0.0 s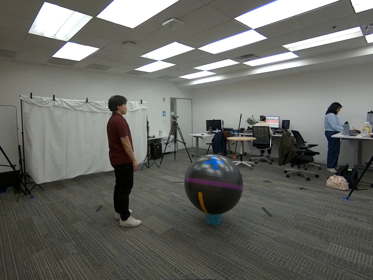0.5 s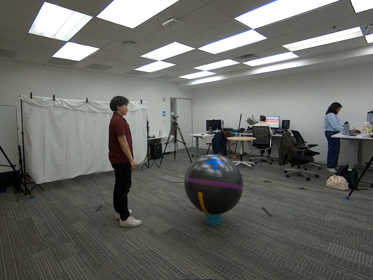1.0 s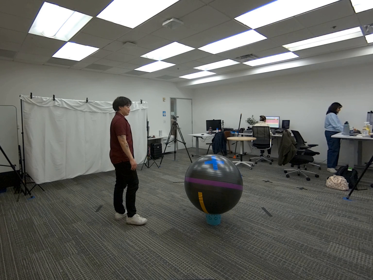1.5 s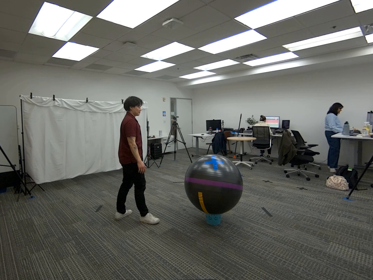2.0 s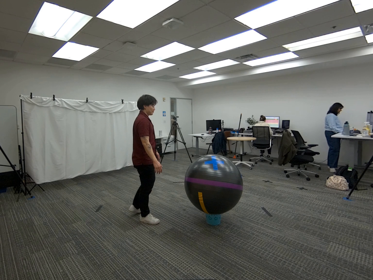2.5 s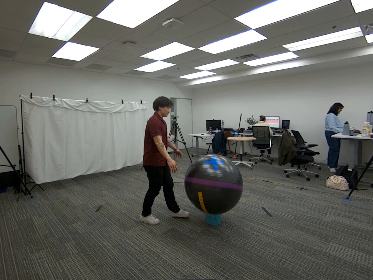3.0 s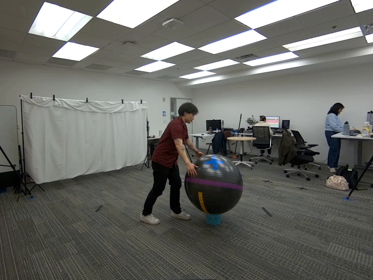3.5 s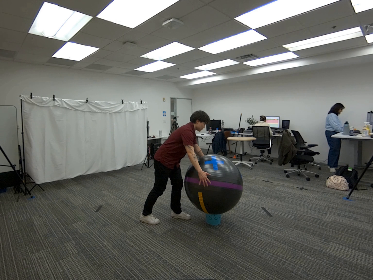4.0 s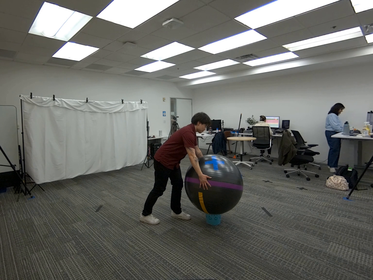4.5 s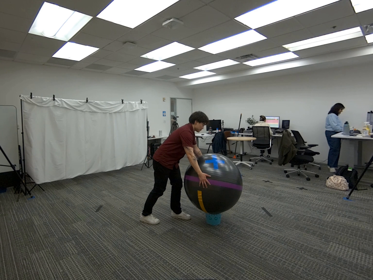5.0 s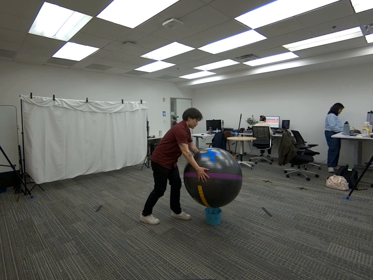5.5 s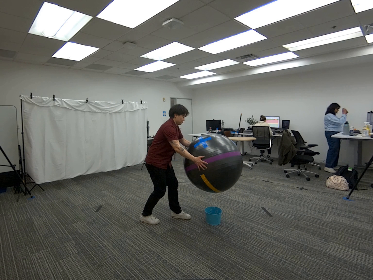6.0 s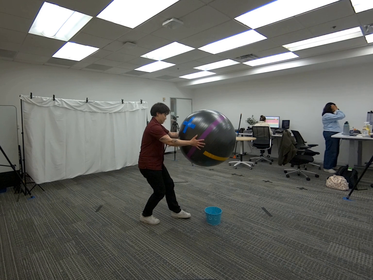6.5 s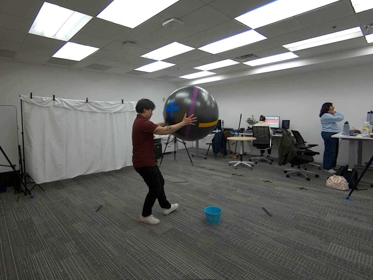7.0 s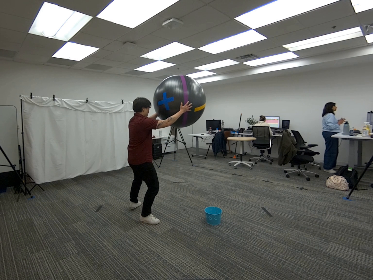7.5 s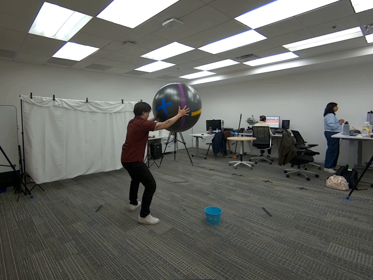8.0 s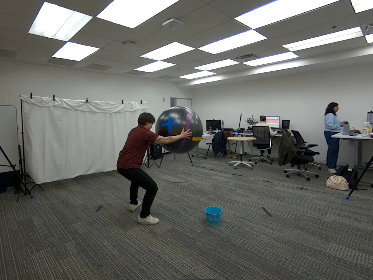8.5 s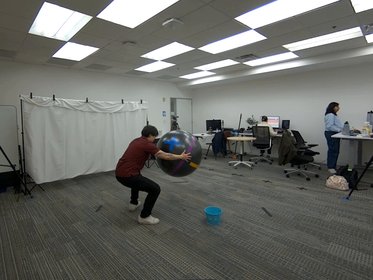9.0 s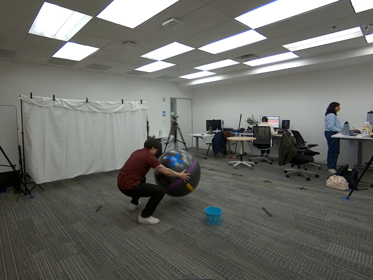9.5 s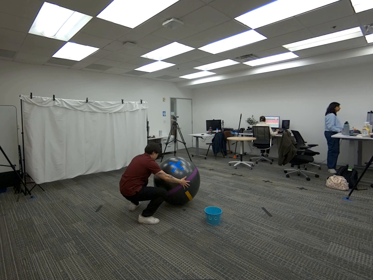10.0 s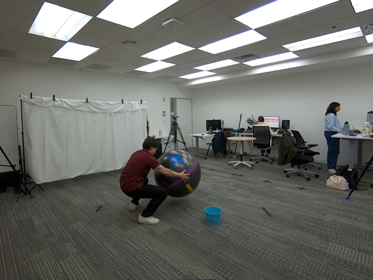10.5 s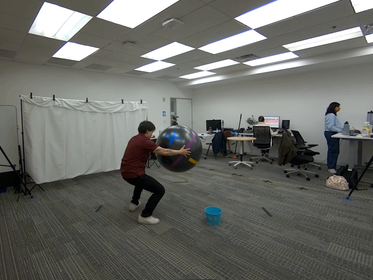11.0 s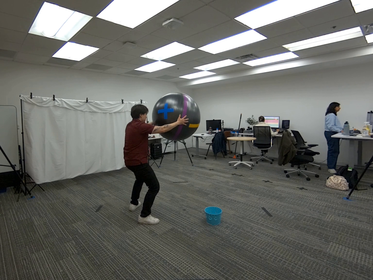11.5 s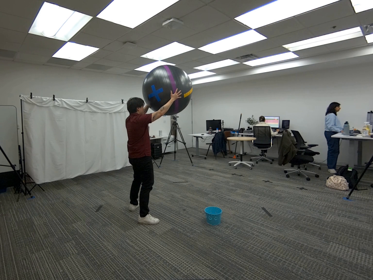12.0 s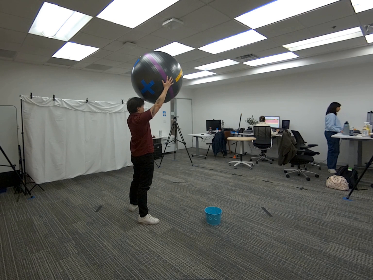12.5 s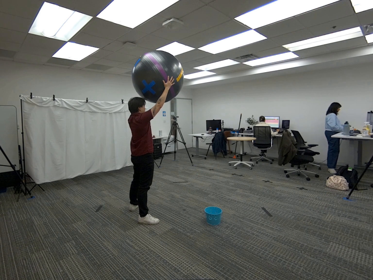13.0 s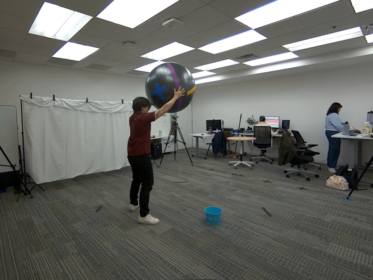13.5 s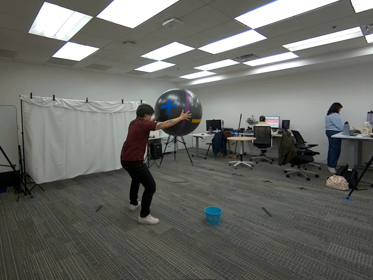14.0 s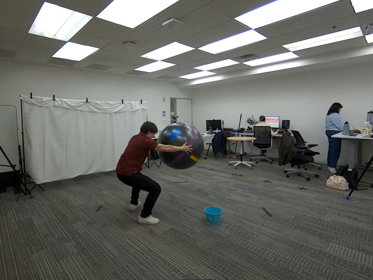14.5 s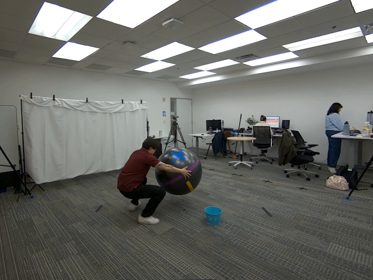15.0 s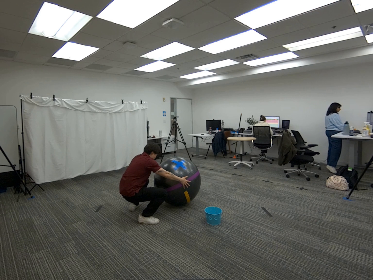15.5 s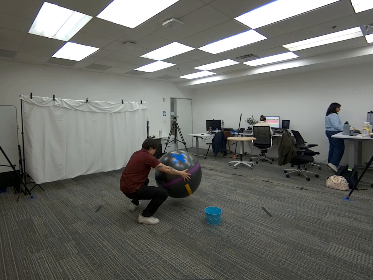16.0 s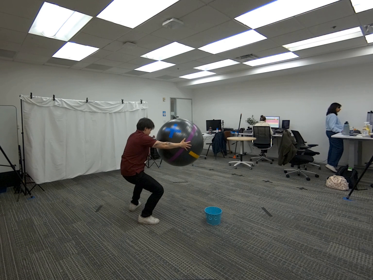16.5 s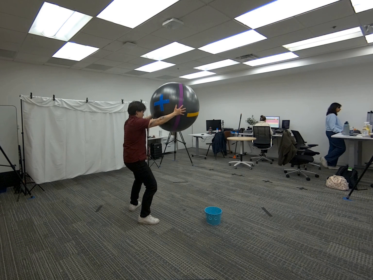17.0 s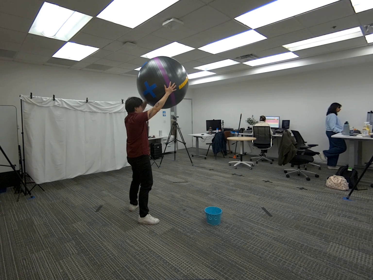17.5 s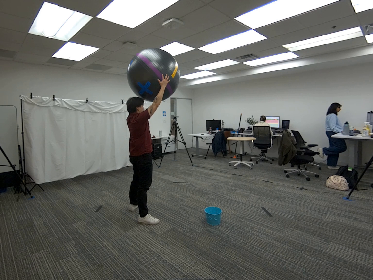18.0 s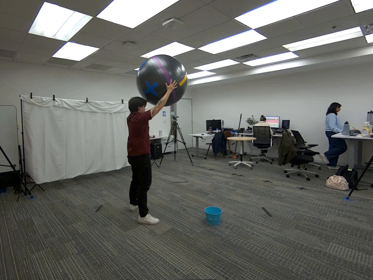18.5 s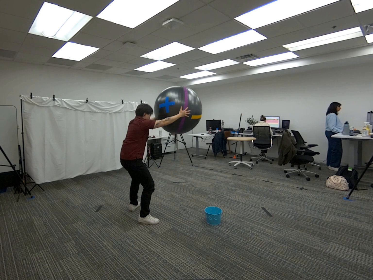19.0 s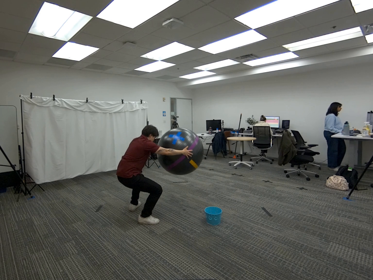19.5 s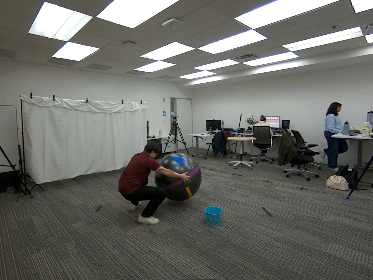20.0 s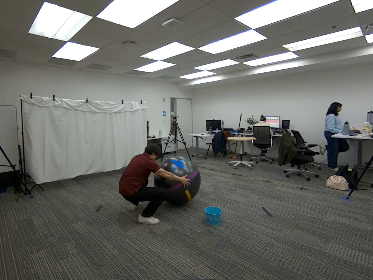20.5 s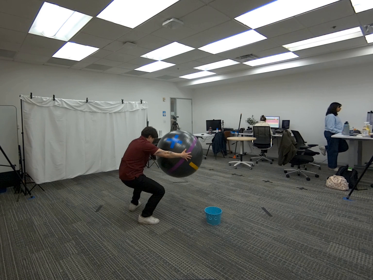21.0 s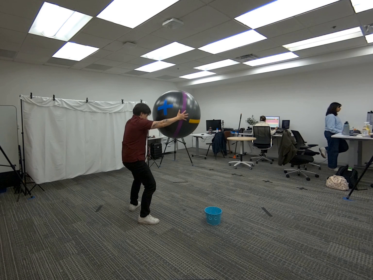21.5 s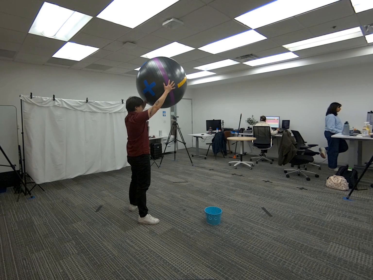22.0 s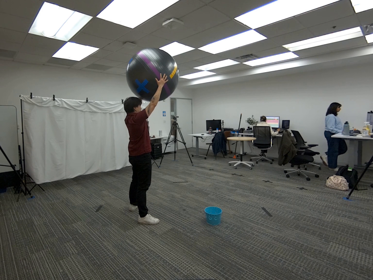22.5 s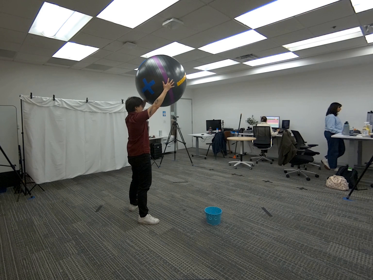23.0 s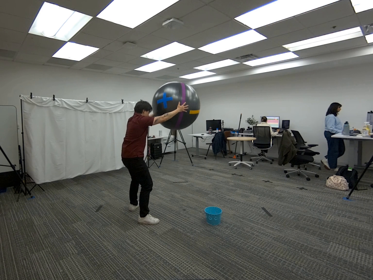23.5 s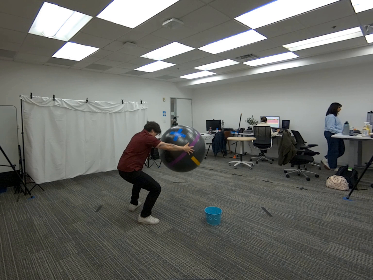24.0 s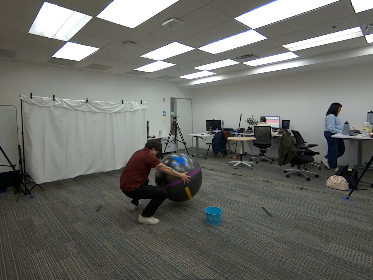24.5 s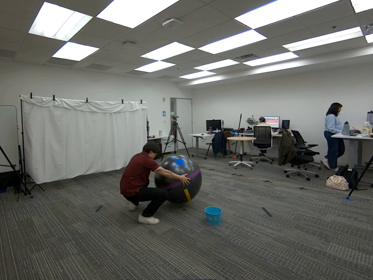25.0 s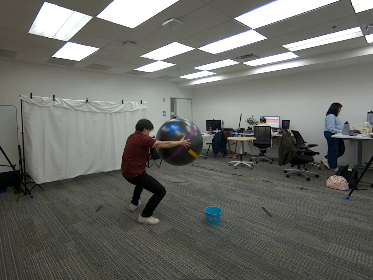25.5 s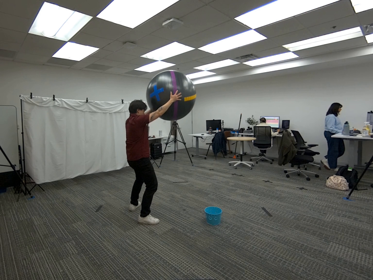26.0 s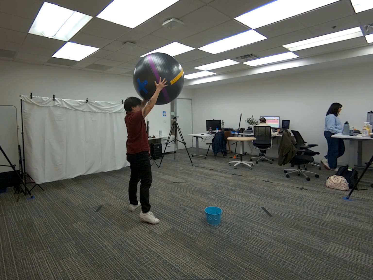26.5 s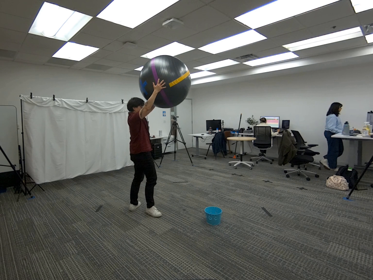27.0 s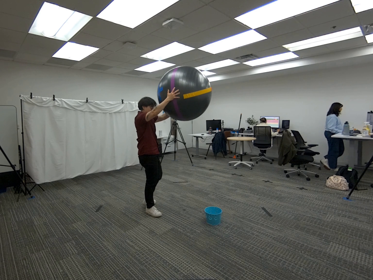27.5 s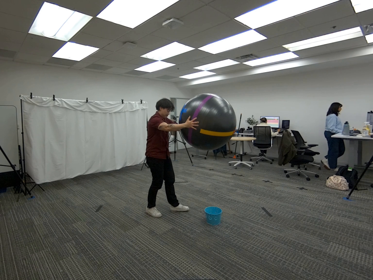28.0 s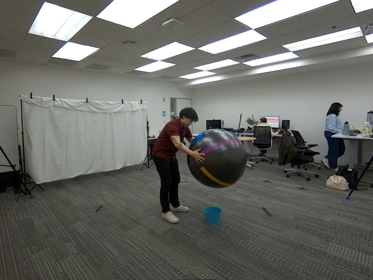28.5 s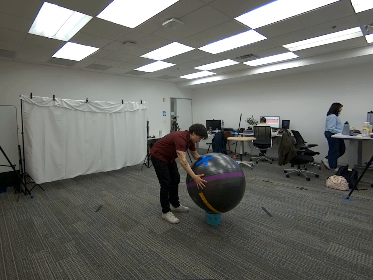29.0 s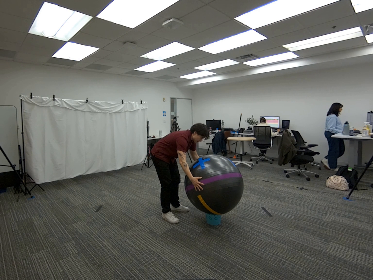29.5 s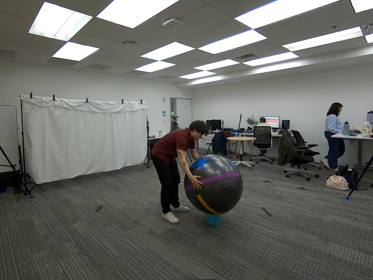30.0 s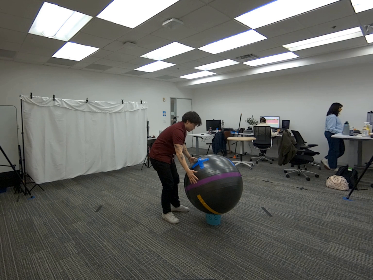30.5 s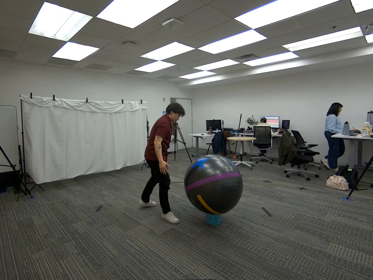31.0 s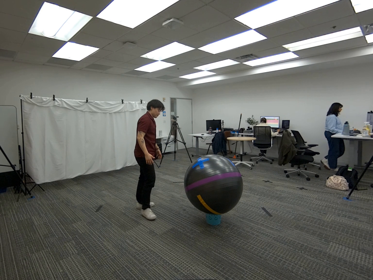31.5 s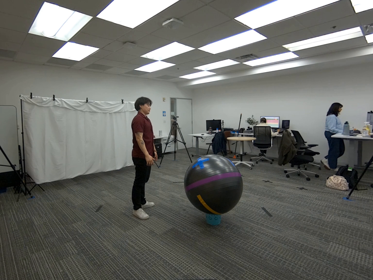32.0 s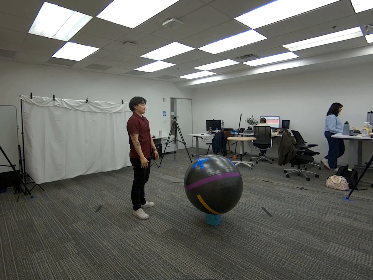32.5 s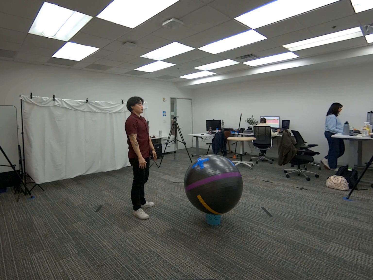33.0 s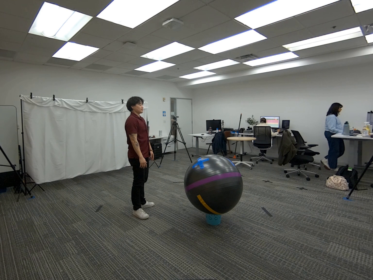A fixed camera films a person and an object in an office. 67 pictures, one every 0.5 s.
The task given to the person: Walk over to the yoga ball on the blue basket and use both hands to pick up the yoga ball infront of you and squat down to touch the ground with the yoga ball and then stand up and raise the yoga ball above your head.
